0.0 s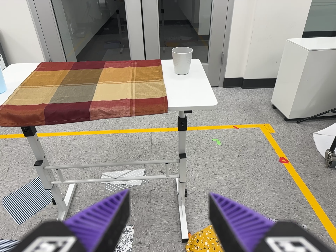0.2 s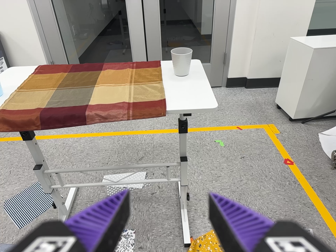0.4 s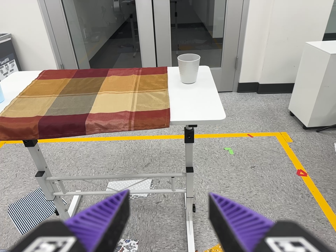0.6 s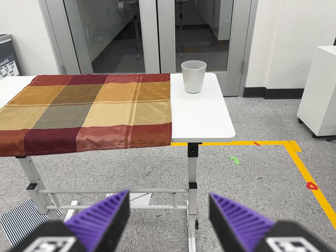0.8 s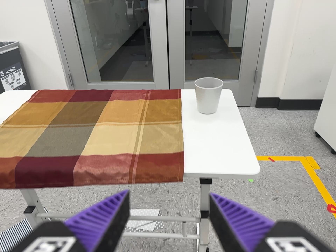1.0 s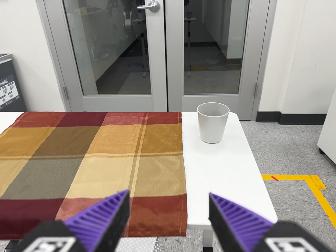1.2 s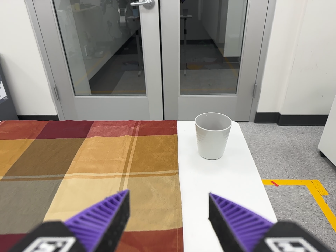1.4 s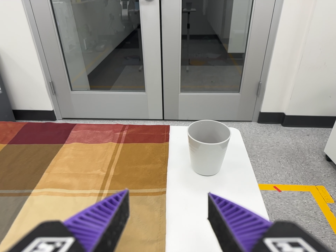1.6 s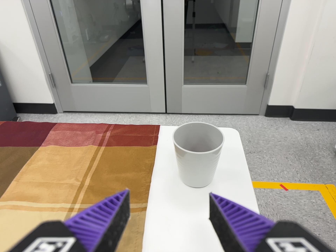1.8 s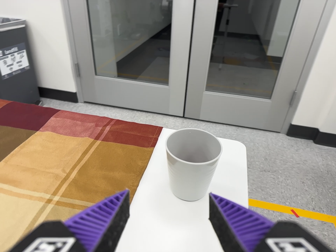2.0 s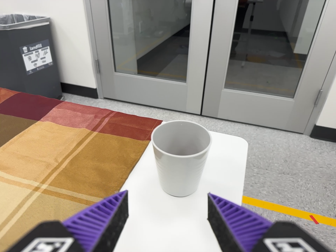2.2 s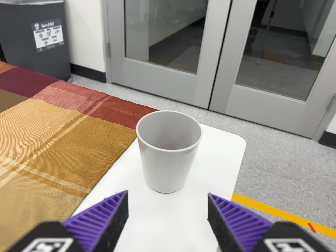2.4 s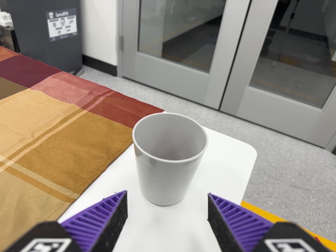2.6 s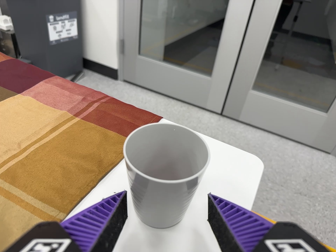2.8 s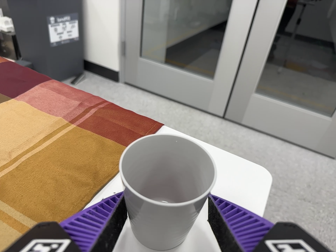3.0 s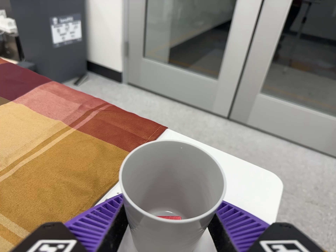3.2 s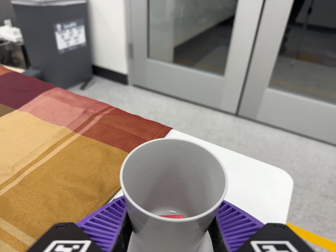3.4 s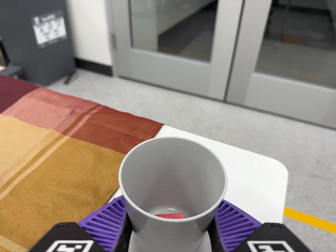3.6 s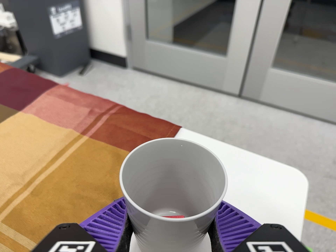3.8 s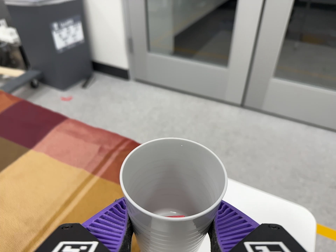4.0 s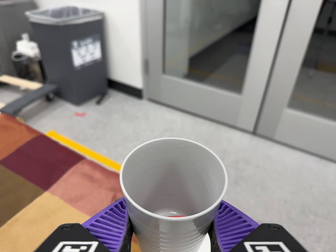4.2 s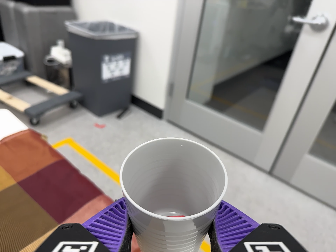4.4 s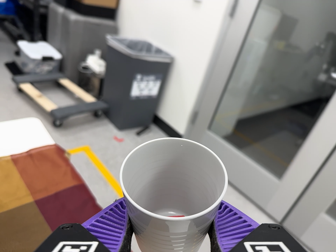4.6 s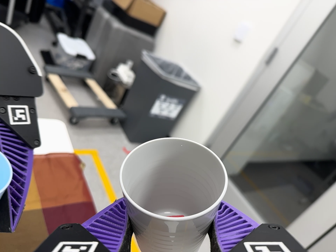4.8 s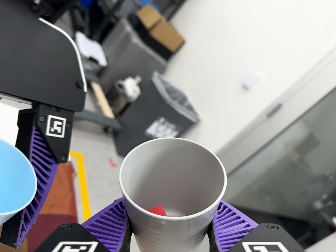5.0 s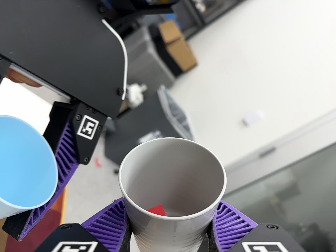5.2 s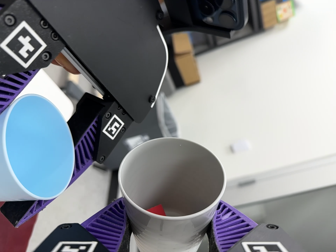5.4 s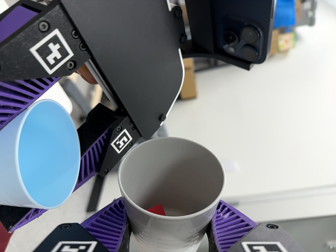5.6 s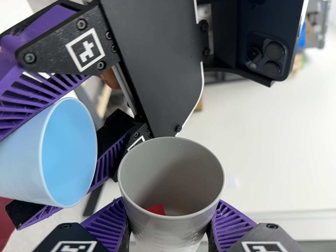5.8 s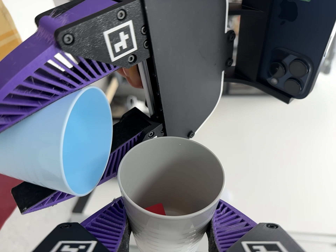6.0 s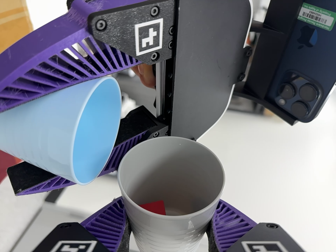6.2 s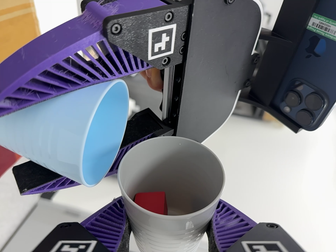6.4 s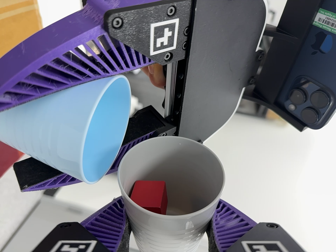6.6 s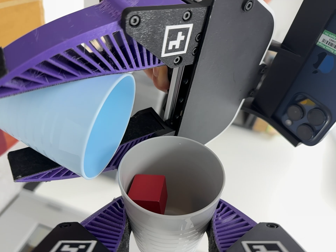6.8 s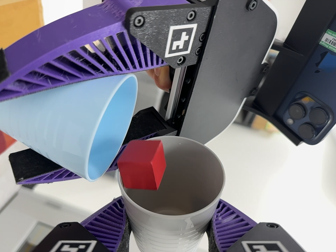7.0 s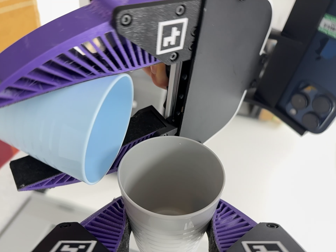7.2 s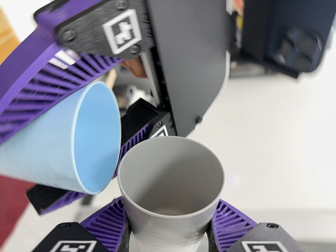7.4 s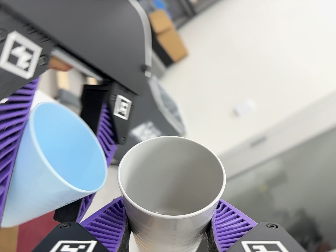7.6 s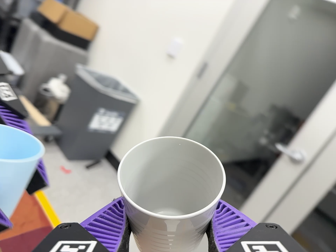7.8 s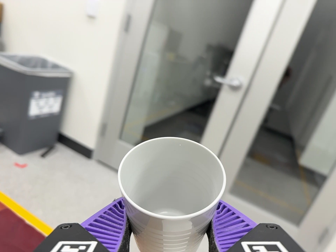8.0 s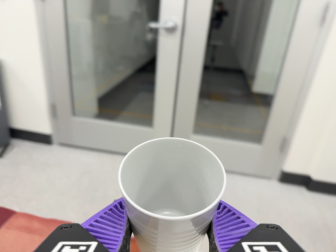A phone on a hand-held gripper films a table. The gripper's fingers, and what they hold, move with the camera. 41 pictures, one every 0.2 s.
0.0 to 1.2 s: The camera travels forward and toward the top of its view, about 40 cm, so what stands in front looms larger.
1.2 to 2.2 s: The camera pans to its left by about 15 degrees. It travels forward and to its right, about 28 cm, so what stands in front looms larger. It rolls about its line of sight by about 15 degrees, and the scene rotates clockwise.
2.2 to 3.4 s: The camera travels forward, about 12 cm, so what stands in front looms larger.
3.4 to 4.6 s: The camera swings to its left by about 15 degrees, and the scene slides to the right. It travels toward the top of its view and to its left, about 28 cm, so close, fixed things drift downward. Its aim tips toward the top of its view by about 15 degrees, and the scene shifts downward. It rolls about its line of sight by about 40 degrees, and the scene rotates clockwise.
4.6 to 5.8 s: The camera travels to its left, about 18 cm. Its aim tips toward the top of its view by about 15 degrees, and the scene shifts downward. It rolls about its line of sight by about 65 degrees, and the scene rotates clockwise.
5.8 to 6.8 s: The camera travels to its left, about 4 cm. It rolls about its line of sight by about 15 degrees, and the scene rotates clockwise.
6.8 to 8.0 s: The scene slides to the left, as the camera pans about 15 degrees to its right. It travels to its right and toward the bottom of its view, about 28 cm, so close, fixed things drift to the left. Its aim tips toward the bottom of its view by about 35 degrees, and the scene shifts upward. It rolls about its line of sight by about 115 degrees, and the scene rotates counterclockwise.
The film runs forward here.
